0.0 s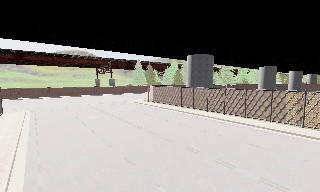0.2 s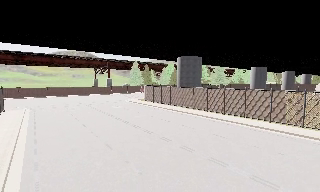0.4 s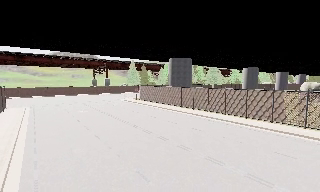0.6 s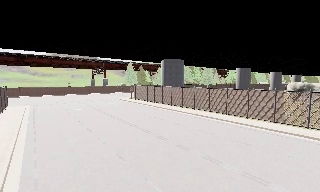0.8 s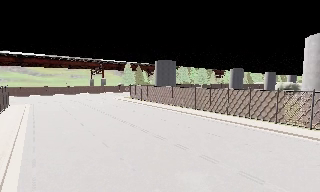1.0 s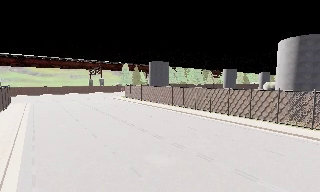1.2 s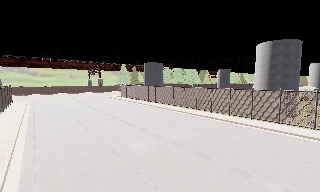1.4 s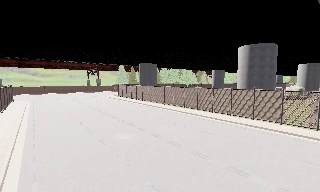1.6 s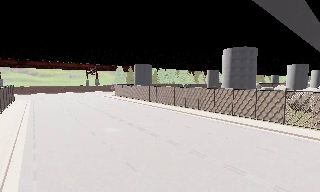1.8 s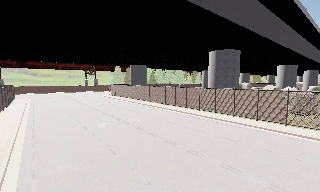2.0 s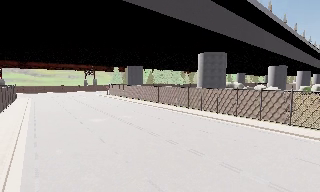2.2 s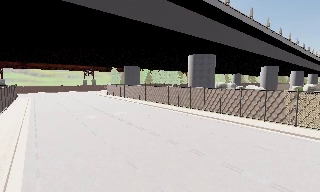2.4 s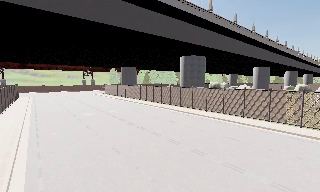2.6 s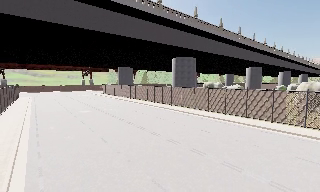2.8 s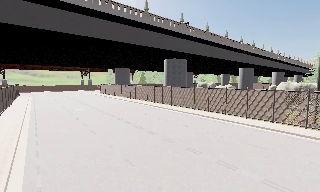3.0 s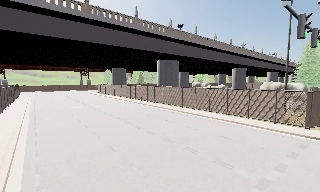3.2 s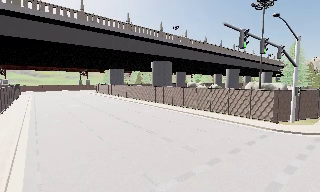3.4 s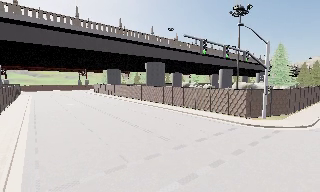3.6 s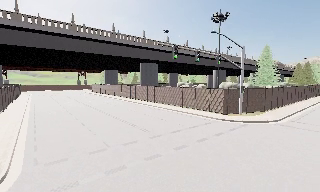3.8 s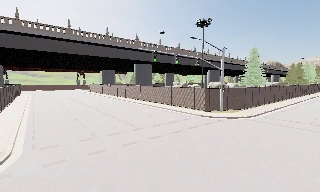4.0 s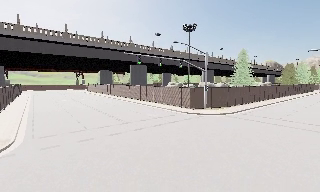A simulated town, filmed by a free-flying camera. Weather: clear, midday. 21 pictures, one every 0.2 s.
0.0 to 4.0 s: The camera travels backward and to its right, about 45 m, so what stands in front gets smaller.
The film runs forward here.
